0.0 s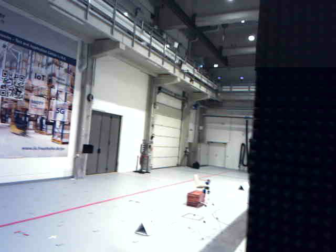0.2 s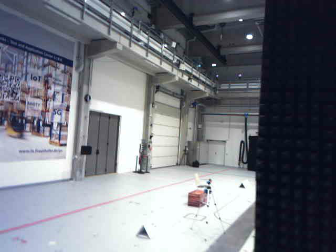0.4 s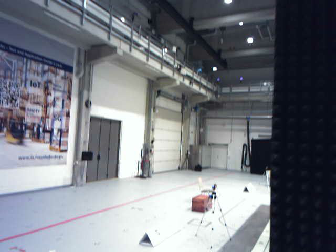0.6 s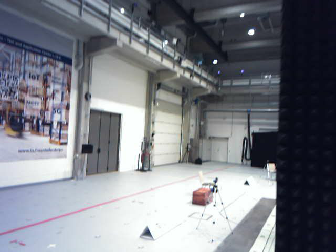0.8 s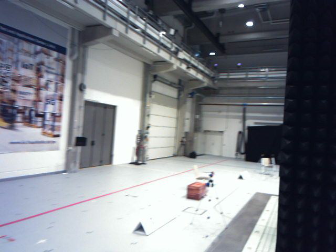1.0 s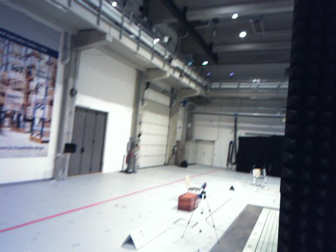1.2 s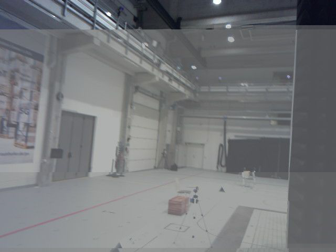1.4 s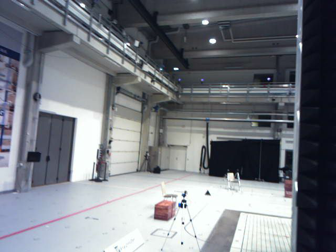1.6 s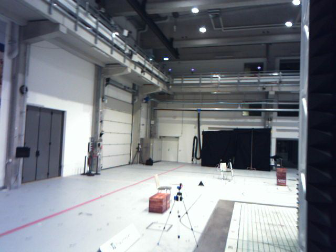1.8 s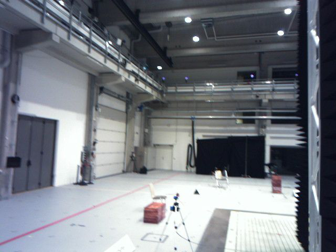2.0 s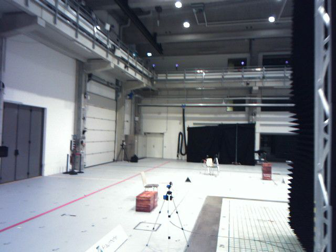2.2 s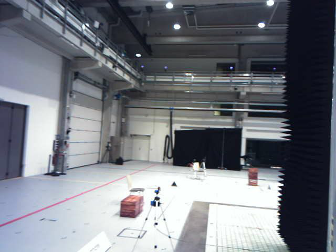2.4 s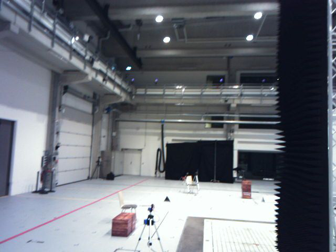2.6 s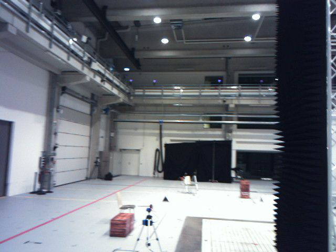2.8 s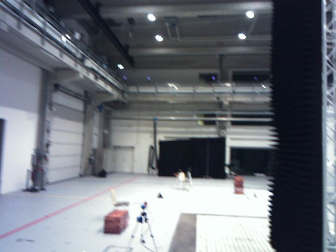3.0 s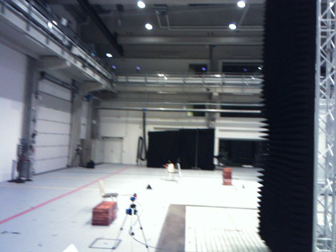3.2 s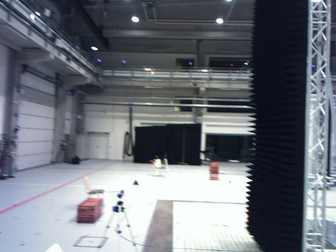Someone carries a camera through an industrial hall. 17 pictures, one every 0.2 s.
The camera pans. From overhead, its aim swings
clockwise.
The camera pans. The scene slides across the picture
to the left.
0.0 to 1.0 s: The camera travels forward, about 0.9 m, so what stands in front looms larger.
1.0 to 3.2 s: The camera swings to its right by about 25 degrees, and the scene slides to the left. It travels forward, about 1.8 m, so what stands in front looms larger.
The film runs forward here.
